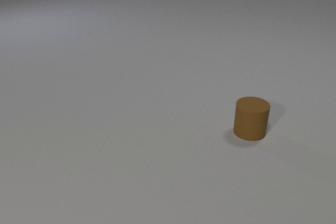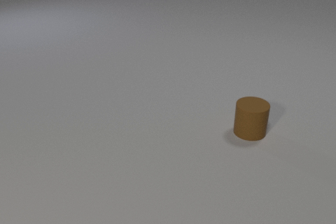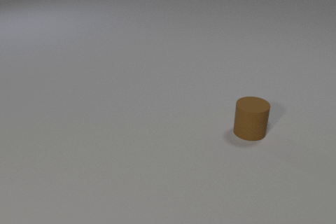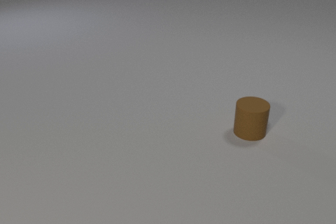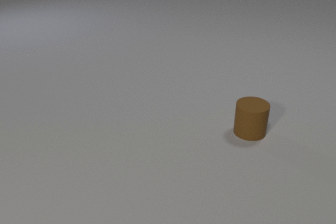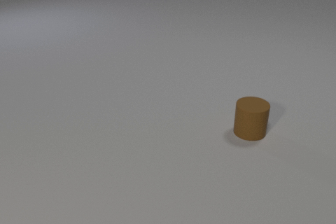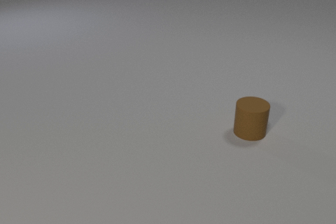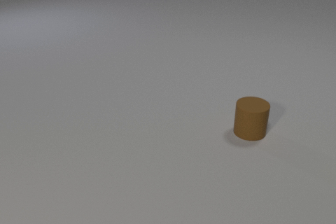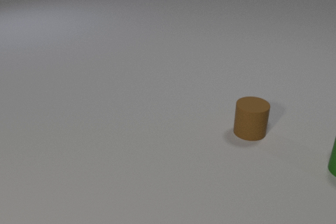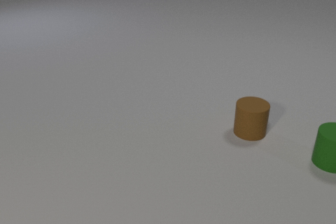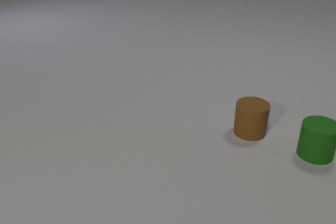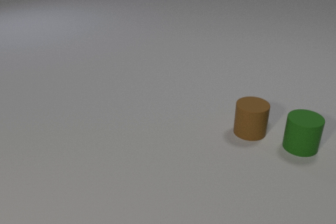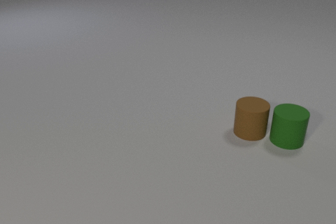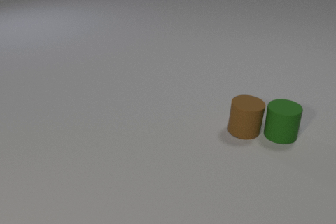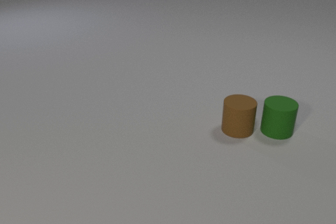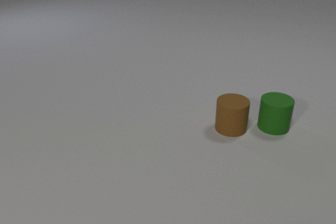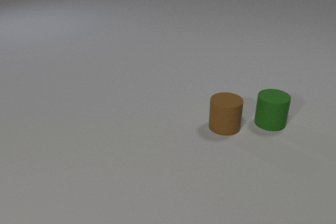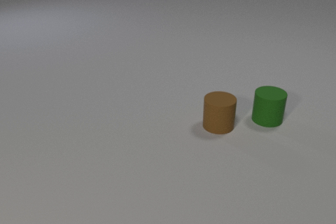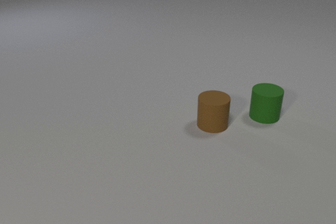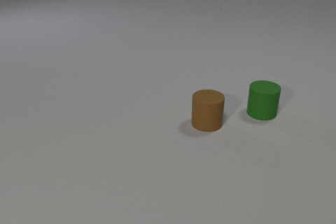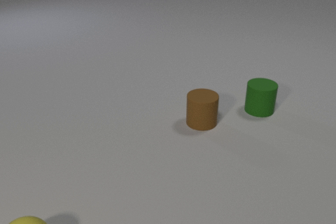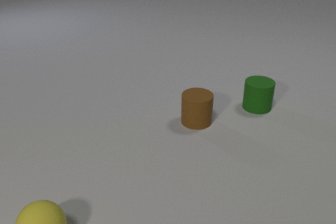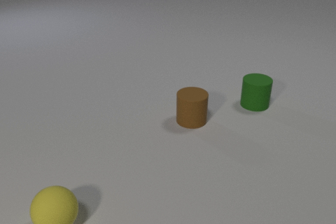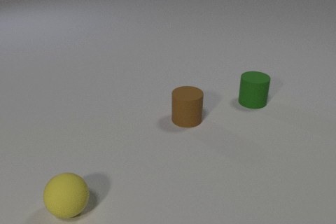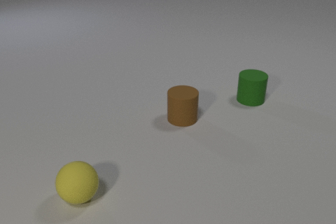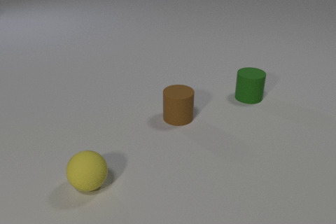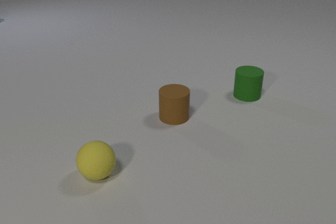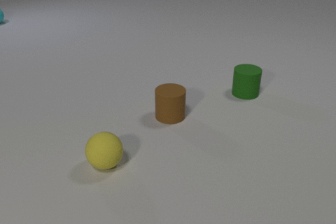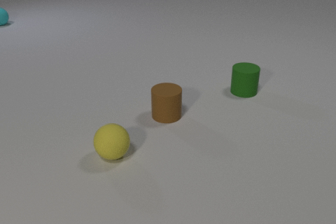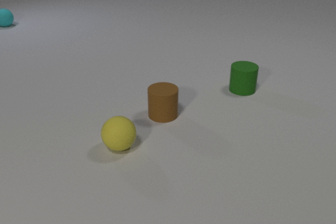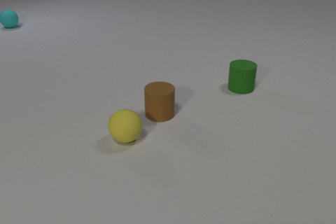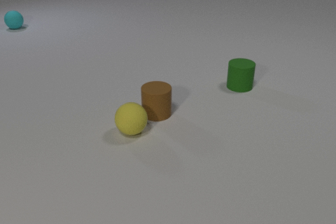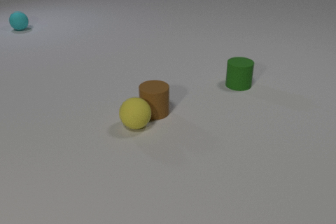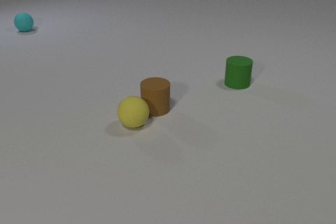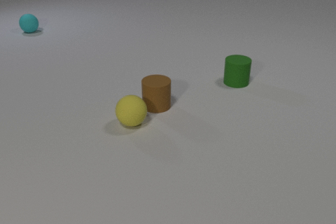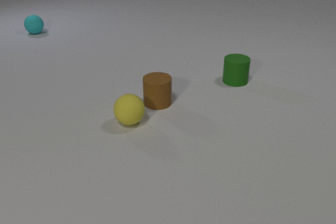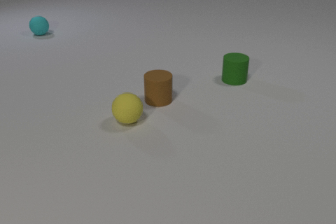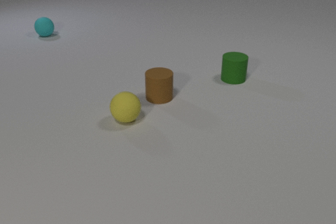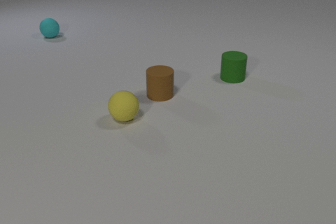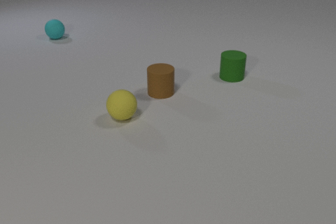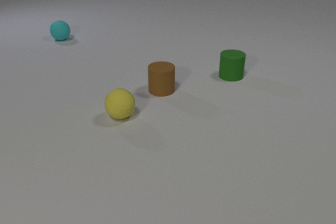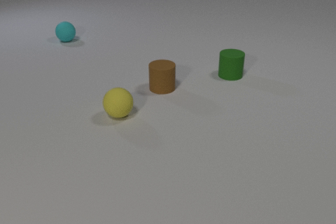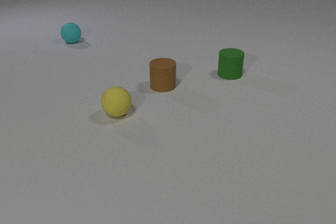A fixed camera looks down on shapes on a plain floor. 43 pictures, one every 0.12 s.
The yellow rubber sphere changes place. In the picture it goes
away from the camera.
0.00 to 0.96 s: The green rubber cylinder comes in at the right edge.
0.96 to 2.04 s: The green rubber cylinder slides to the left and away from the camera. The brown rubber cylinder slides to the left. The green rubber cylinder and the brown rubber cylinder collide.
2.04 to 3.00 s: The green rubber cylinder slides away from the camera and to the left. The brown rubber cylinder slides to the left. The yellow rubber sphere comes in at the bottom edge, rolls away from the camera and to the right.
3.00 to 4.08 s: The green rubber cylinder slides away from the camera and to the left. The brown rubber cylinder slides away from the camera and to the left. The yellow rubber sphere rolls away from the camera and to the right. The cyan rubber sphere comes in at the left edge, rolls toward the camera and to the right. The brown rubber cylinder and the yellow rubber sphere collide.
4.08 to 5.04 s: The green rubber cylinder slides away from the camera. The brown rubber cylinder slides away from the camera. The yellow rubber sphere rolls away from the camera and to the left. The cyan rubber sphere rolls toward the camera and to the right.
What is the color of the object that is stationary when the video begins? brown.
What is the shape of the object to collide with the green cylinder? cylinder.
How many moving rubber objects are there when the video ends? 4.
